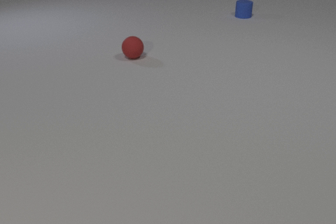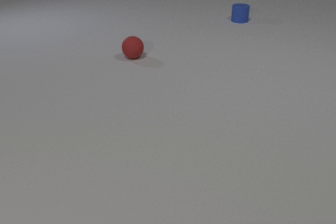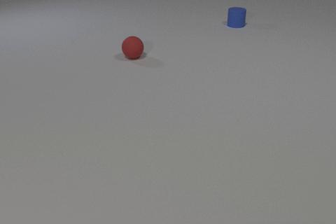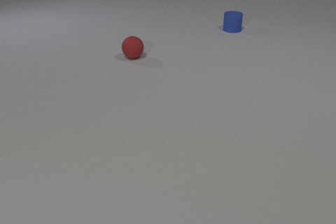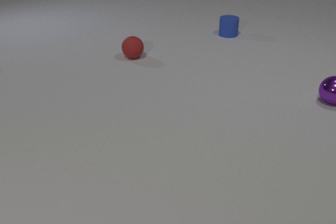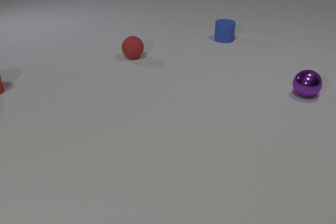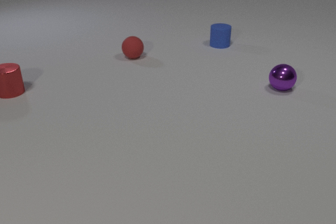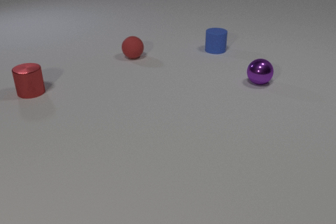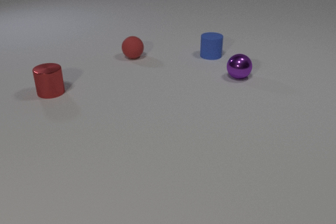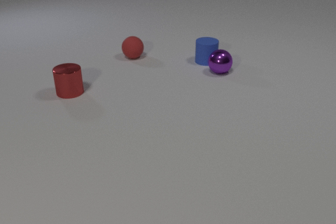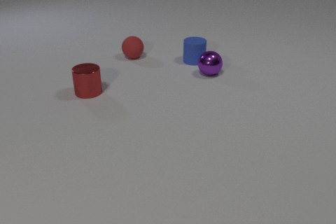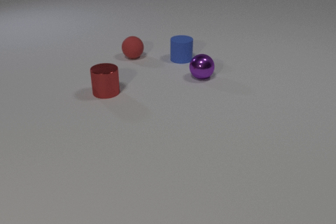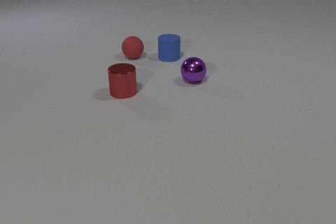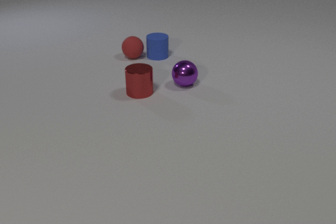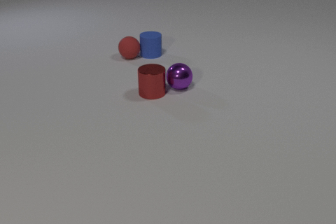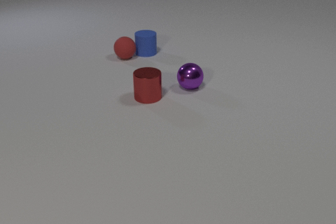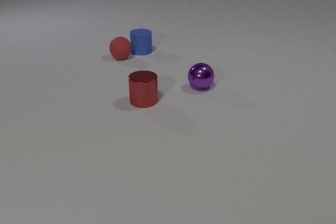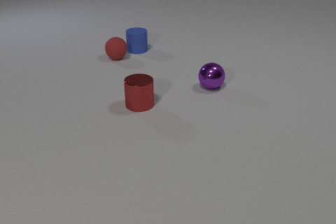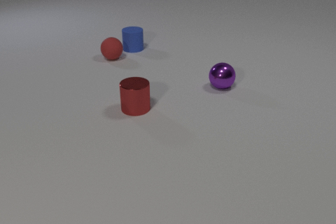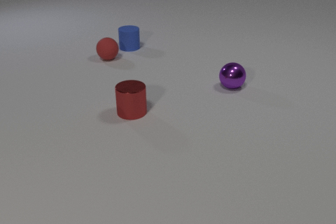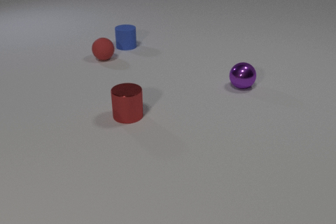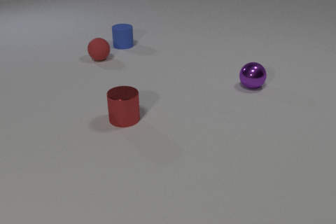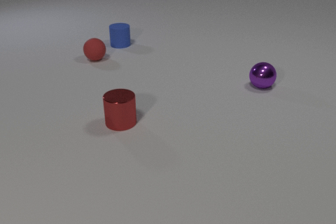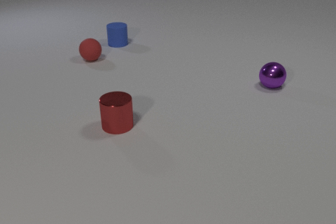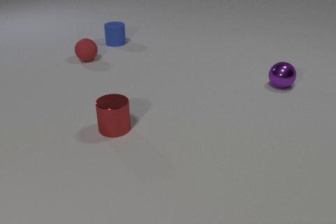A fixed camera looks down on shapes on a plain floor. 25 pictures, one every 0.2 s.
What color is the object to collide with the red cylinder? purple.
What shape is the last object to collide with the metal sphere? cylinder.
What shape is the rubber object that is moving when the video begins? cylinder.
0.0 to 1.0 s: The purple metal sphere comes in at the right edge, rolls to the left. The blue rubber cylinder slides toward the camera.
1.0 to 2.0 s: The purple metal sphere rolls to the left. The blue rubber cylinder slides toward the camera and to the left. The red metal cylinder slides to the right. The purple metal sphere and the blue rubber cylinder collide.
2.0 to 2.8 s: The purple metal sphere rolls toward the camera and to the left. The blue rubber cylinder slides to the left. The red metal cylinder slides to the right. The blue rubber cylinder and the red rubber sphere collide. The purple metal sphere and the red metal cylinder collide.
2.8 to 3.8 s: The purple metal sphere rolls to the right. The blue rubber cylinder slides to the left and away from the camera. The red metal cylinder slides toward the camera and to the left. The red rubber sphere rolls to the left.
3.8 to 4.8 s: The purple metal sphere rolls to the right. The blue rubber cylinder slides away from the camera and to the left. The red metal cylinder slides toward the camera and to the left. The red rubber sphere rolls to the left.
